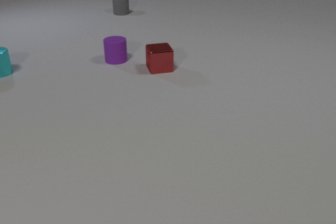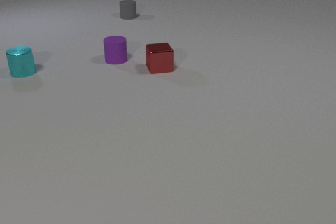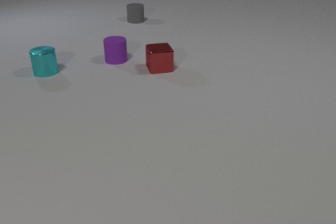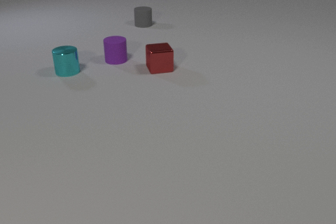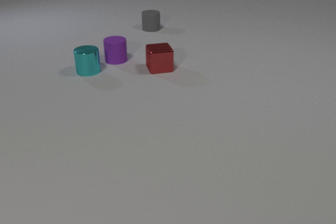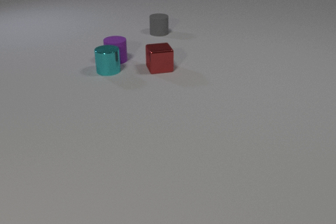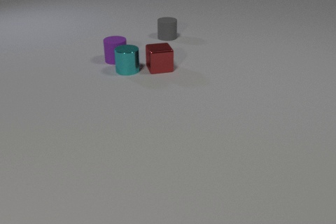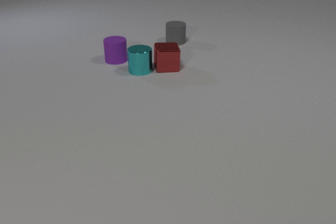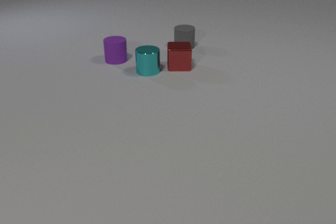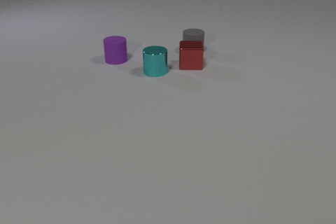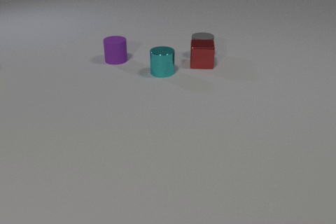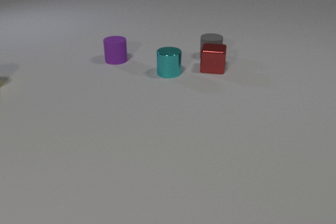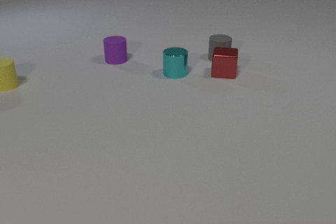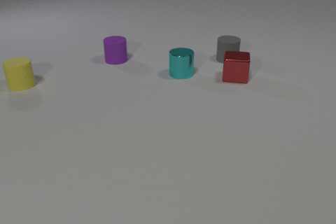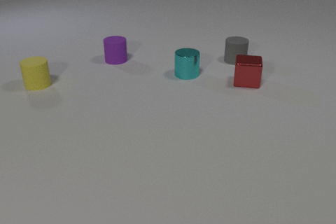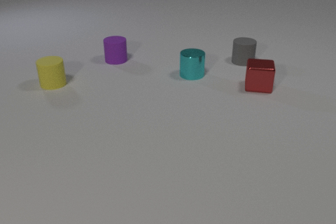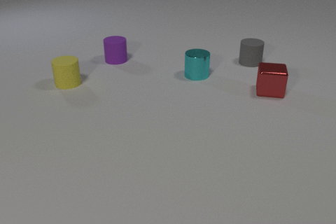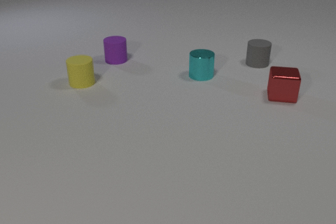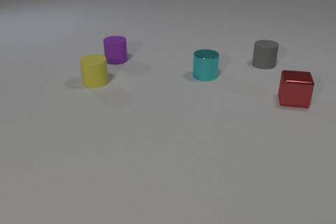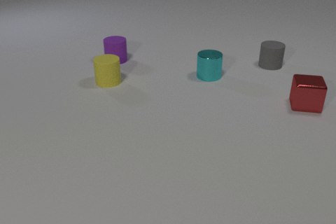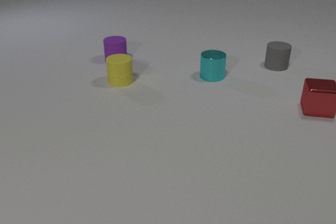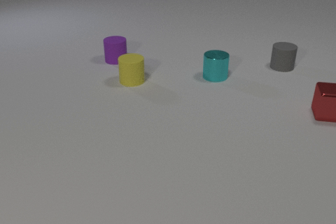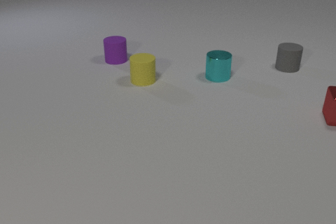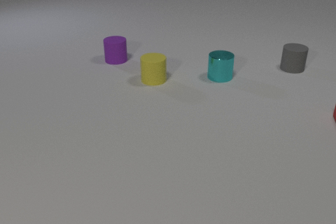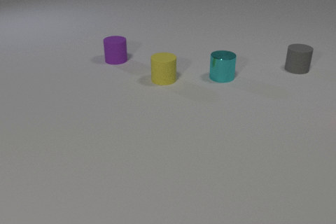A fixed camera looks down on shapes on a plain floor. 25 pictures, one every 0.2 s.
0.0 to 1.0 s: The cyan metal cylinder slides to the right. The gray rubber cylinder slides toward the camera and to the right.
1.0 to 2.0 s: The cyan metal cylinder slides to the right. The red metal cube slides to the right. The gray rubber cylinder slides toward the camera and to the right. The cyan metal cylinder and the red metal cube collide. The red metal cube and the gray rubber cylinder collide.
2.0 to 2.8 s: The cyan metal cylinder slides to the right. The red metal cube slides to the right and toward the camera. The yellow rubber cylinder comes in at the left edge, slides to the right. The gray rubber cylinder slides to the right.
2.8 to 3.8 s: The cyan metal cylinder slides to the right. The red metal cube slides to the right and toward the camera. The yellow rubber cylinder slides to the right. The gray rubber cylinder slides to the right.
3.8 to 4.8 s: The cyan metal cylinder slides to the right. The red metal cube slides to the right and toward the camera, leaves at the right edge. The yellow rubber cylinder slides to the right. The gray rubber cylinder slides to the right.
What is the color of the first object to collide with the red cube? cyan.
What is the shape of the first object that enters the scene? cylinder.
What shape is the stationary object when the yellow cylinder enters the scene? cylinder.
